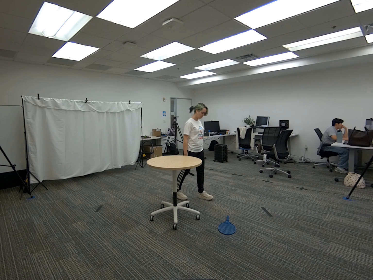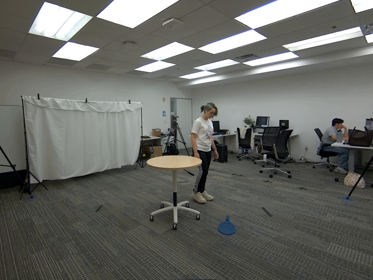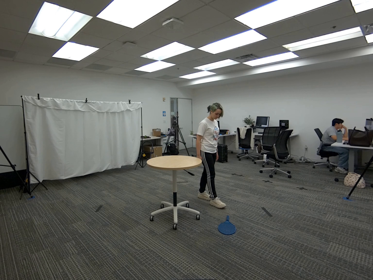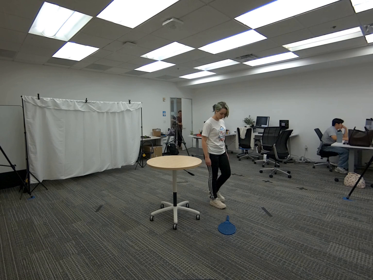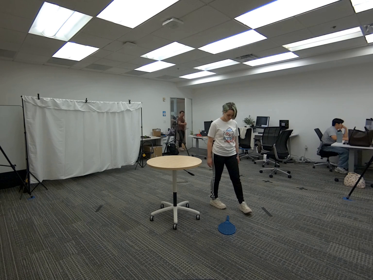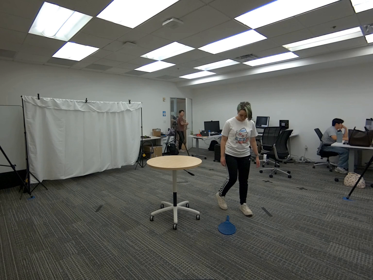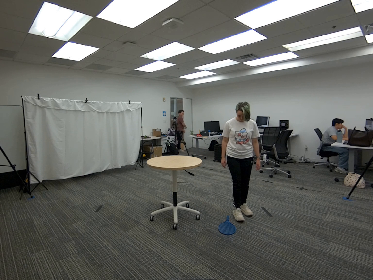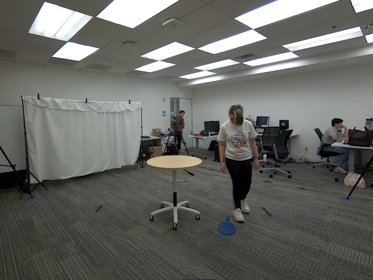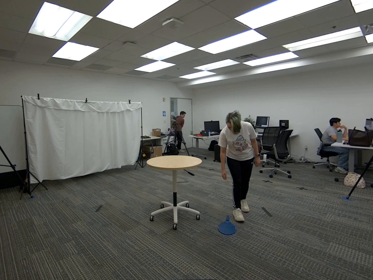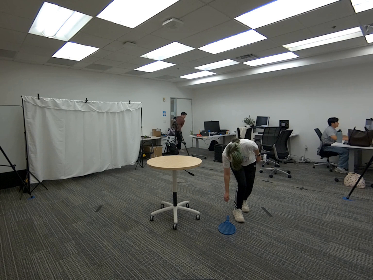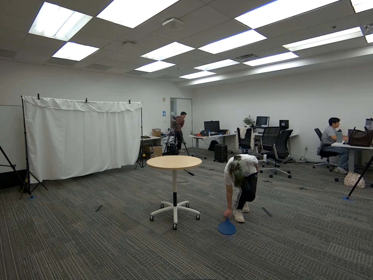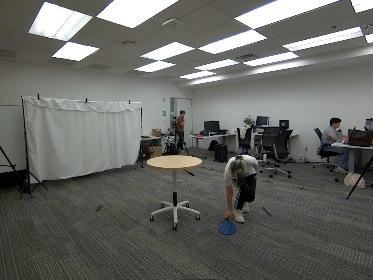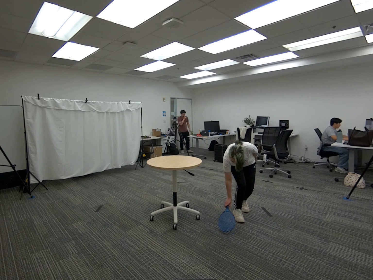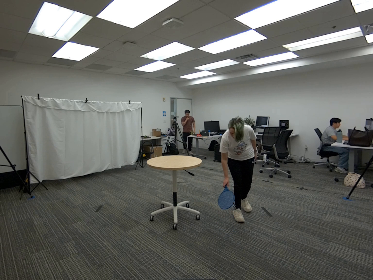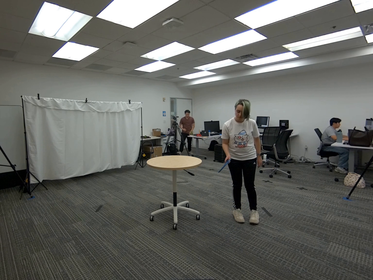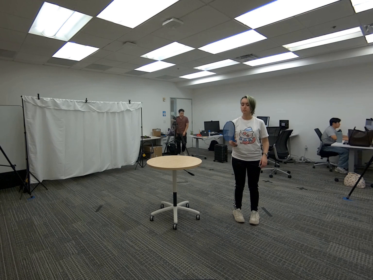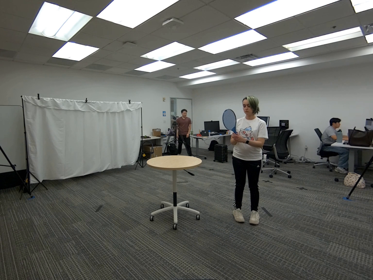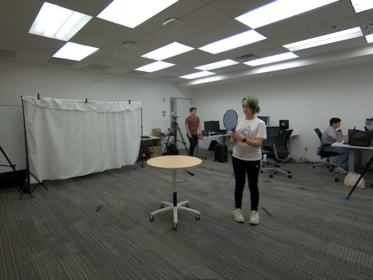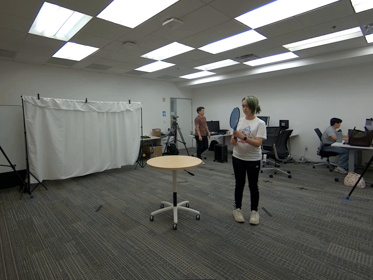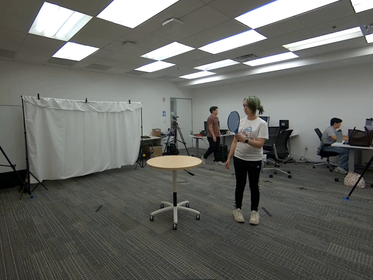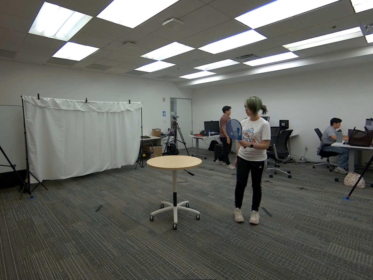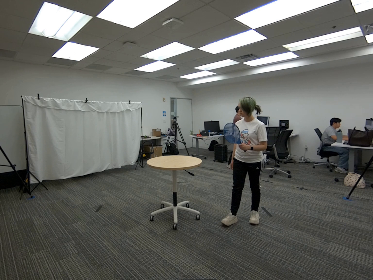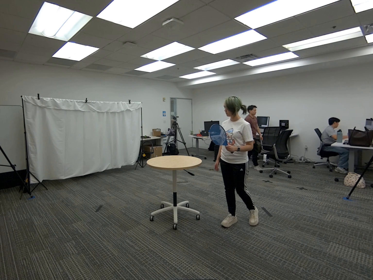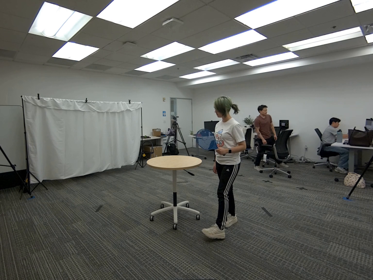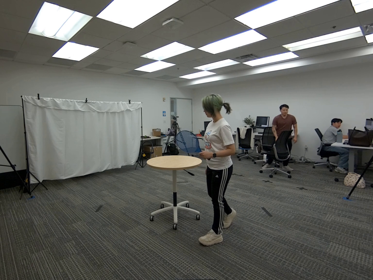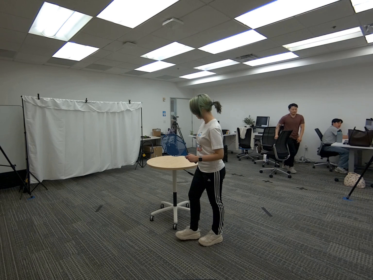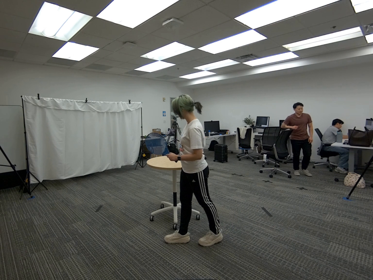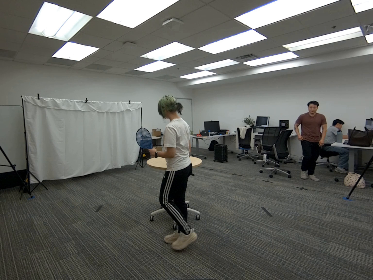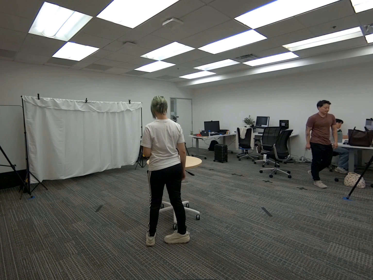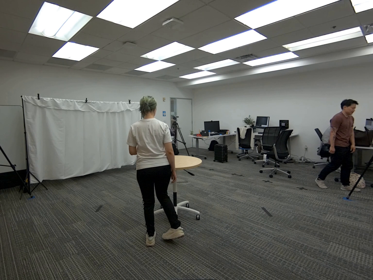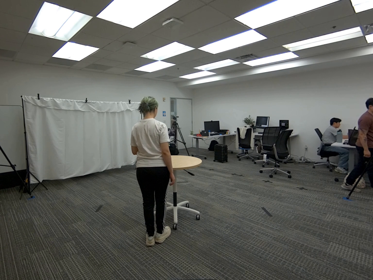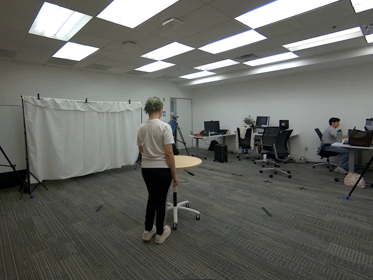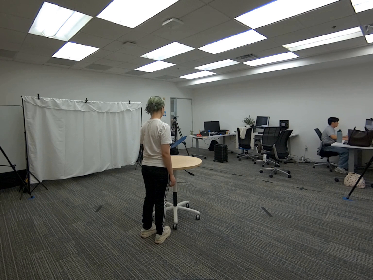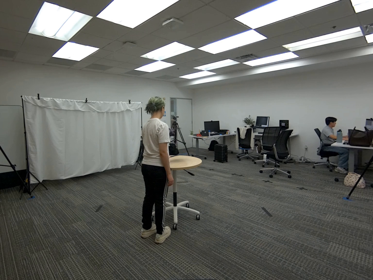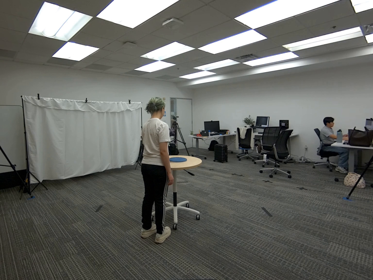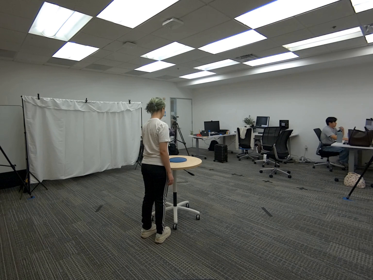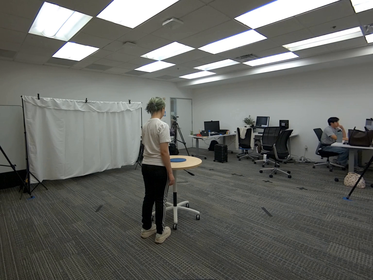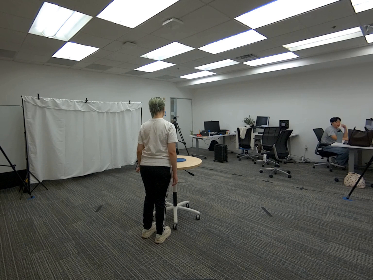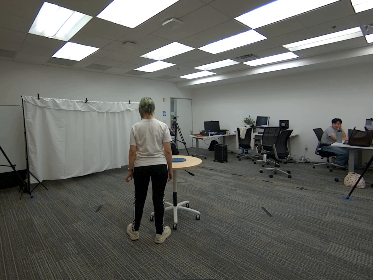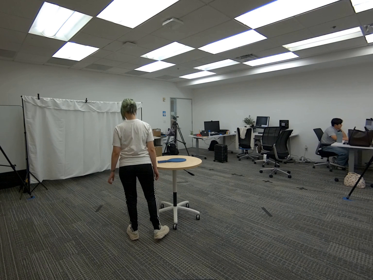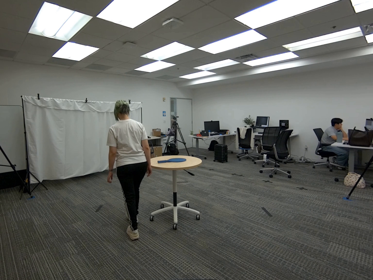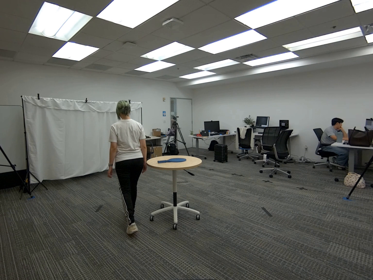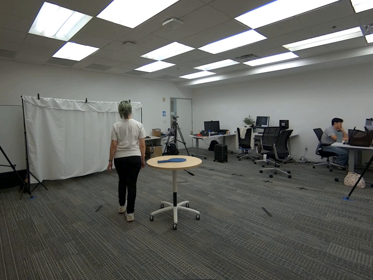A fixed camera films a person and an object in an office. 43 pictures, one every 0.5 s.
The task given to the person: Walk to the tennis racket on the ground, pick it up with your right hand, handover to your left hand, and place the racket on the round table.
